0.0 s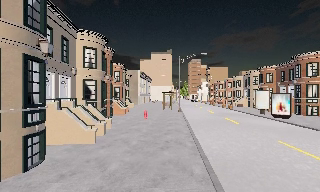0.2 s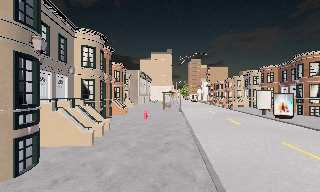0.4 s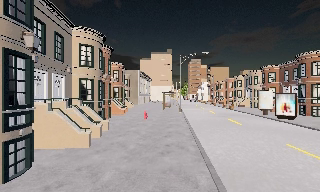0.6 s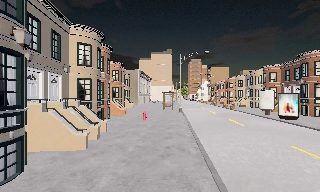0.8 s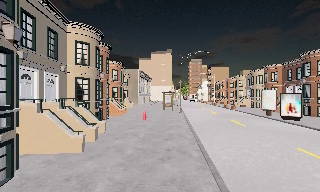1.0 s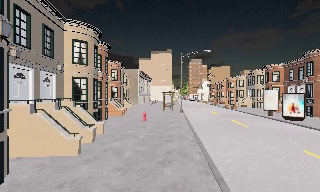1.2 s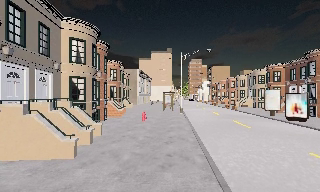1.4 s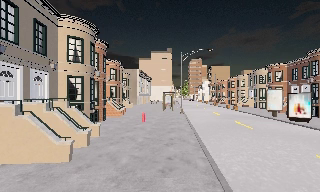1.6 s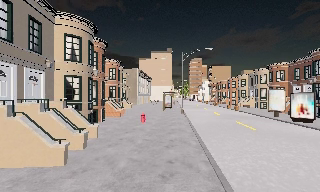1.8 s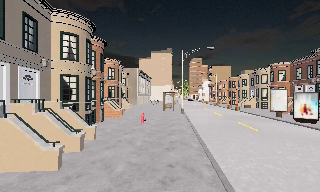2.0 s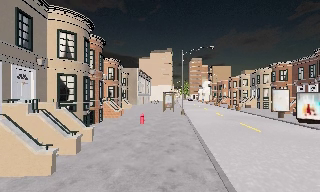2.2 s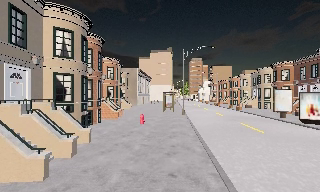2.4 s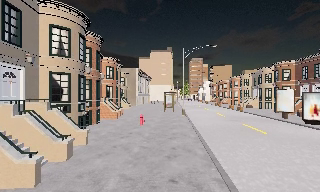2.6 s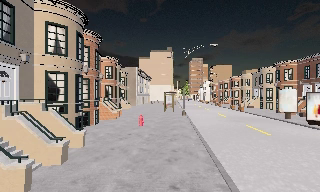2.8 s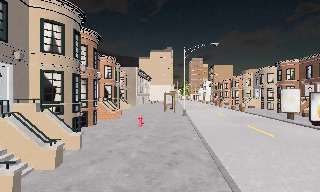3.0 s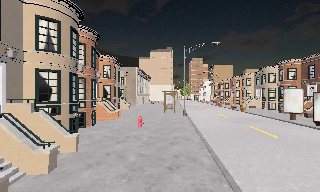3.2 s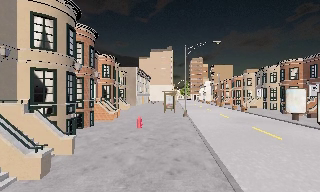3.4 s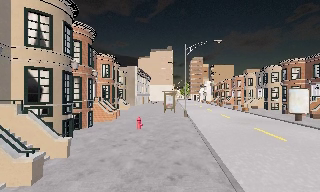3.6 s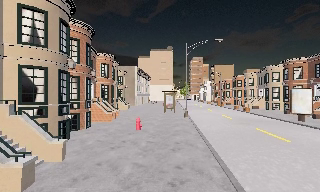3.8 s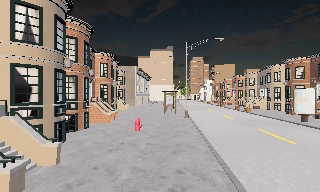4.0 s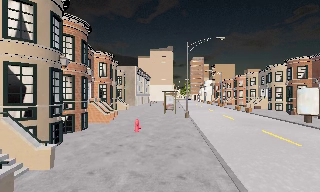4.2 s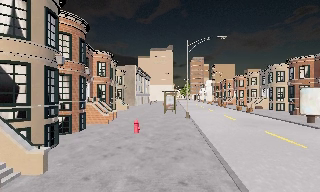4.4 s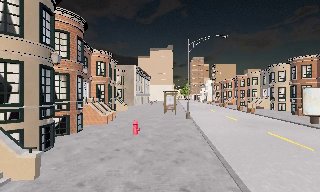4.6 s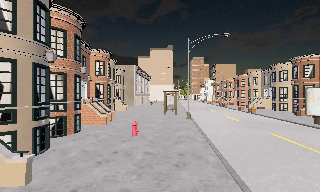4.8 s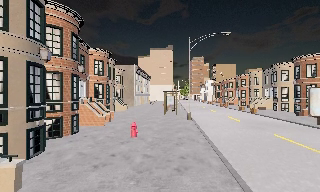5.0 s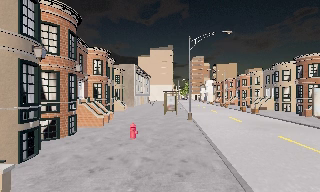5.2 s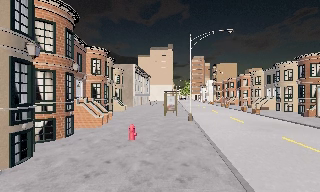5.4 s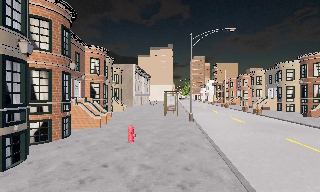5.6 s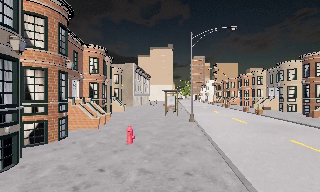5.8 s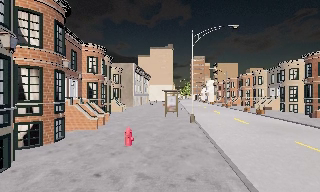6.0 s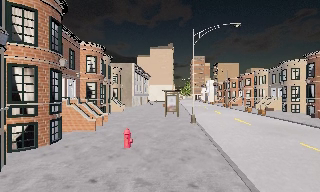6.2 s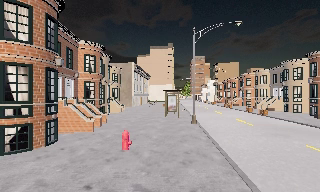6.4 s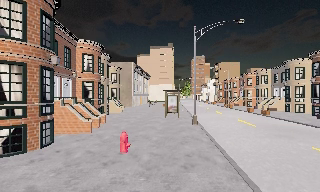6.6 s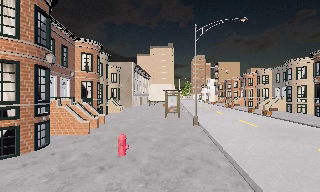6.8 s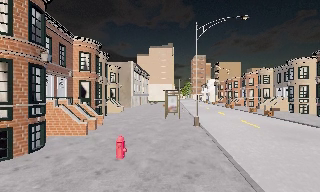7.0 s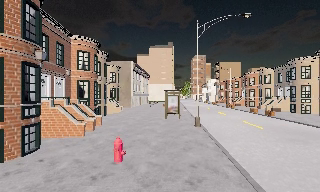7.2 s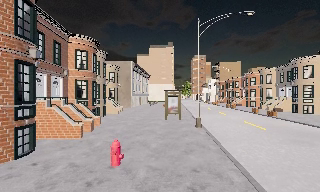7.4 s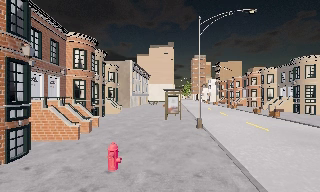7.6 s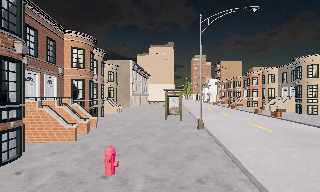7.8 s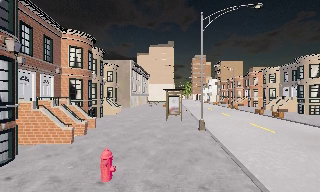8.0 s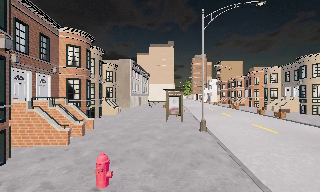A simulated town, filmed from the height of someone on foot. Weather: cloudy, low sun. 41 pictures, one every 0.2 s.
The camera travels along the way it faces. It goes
forward.
0.0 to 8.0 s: The camera travels forward, about 12 m, so what stands in front looms larger.
The film runs forward here.
